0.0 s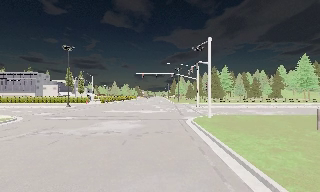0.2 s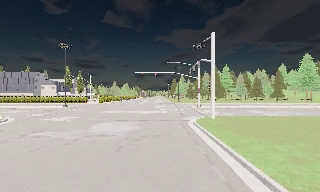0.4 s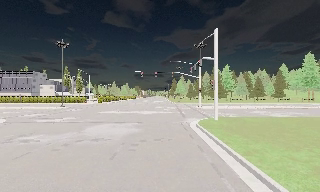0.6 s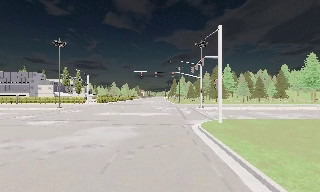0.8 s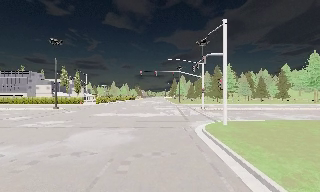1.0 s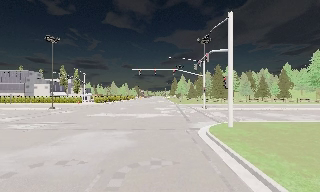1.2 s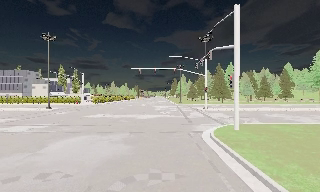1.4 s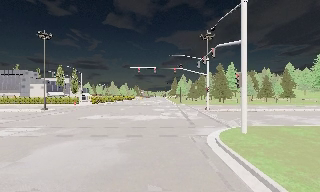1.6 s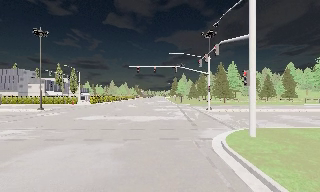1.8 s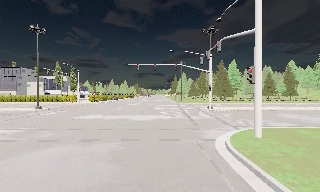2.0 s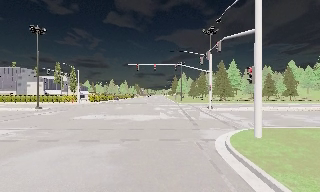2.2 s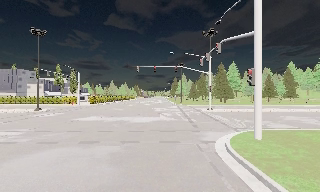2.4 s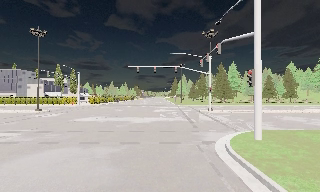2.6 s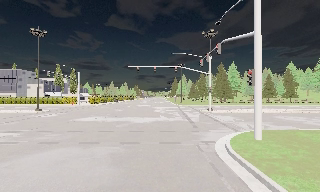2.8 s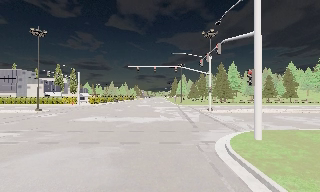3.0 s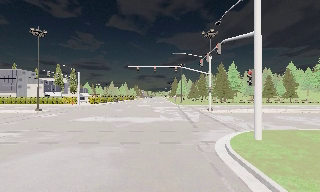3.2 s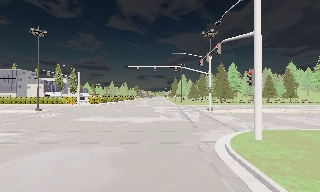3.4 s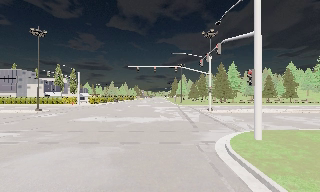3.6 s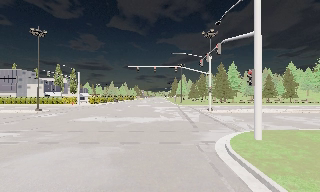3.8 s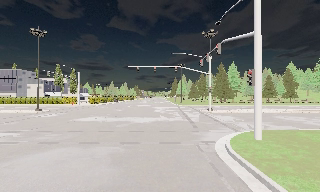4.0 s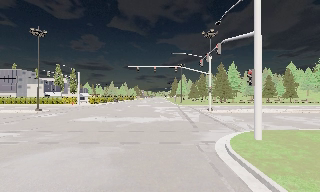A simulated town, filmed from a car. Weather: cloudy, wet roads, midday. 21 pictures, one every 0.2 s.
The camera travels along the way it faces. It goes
forward.
0.0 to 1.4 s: The camera travels forward, about 6 m, so what stands in front looms larger.
1.4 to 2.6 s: The camera travels forward, about 1.5 m, so what stands in front looms larger. It loses speed.
2.6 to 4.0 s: The camera keeps its place and its aim.
The film runs forward here.
